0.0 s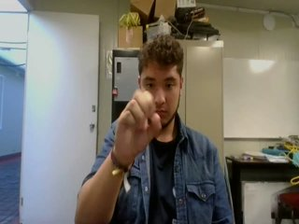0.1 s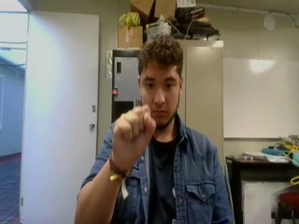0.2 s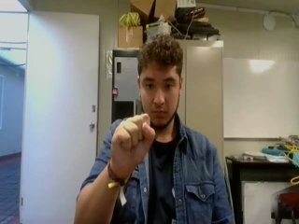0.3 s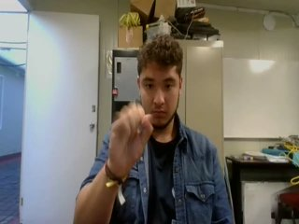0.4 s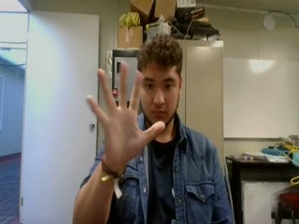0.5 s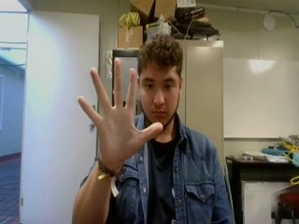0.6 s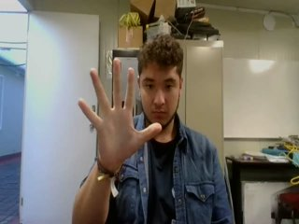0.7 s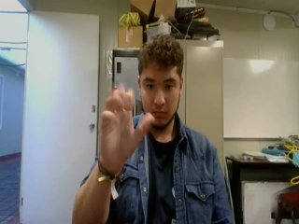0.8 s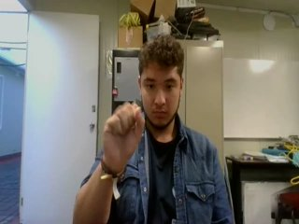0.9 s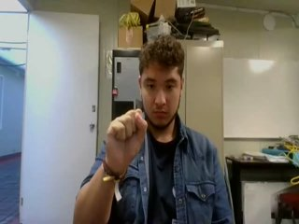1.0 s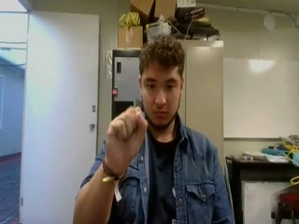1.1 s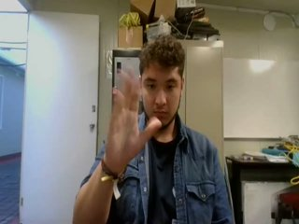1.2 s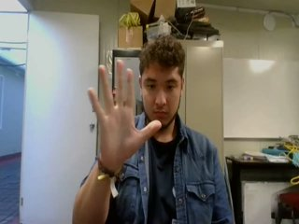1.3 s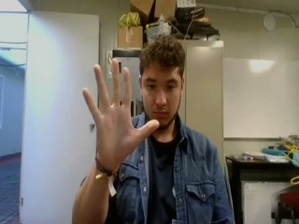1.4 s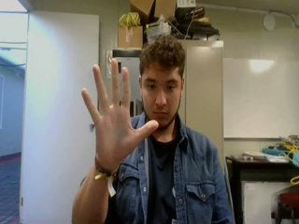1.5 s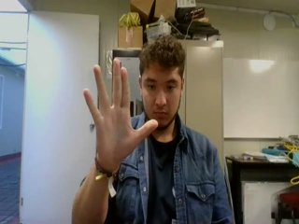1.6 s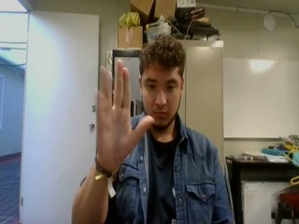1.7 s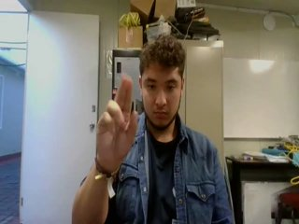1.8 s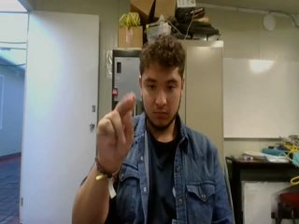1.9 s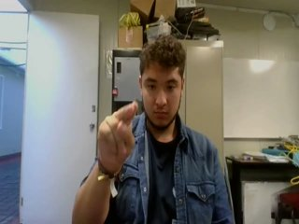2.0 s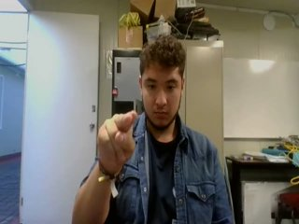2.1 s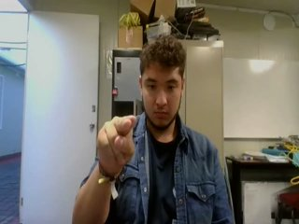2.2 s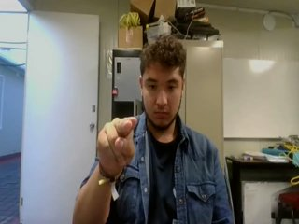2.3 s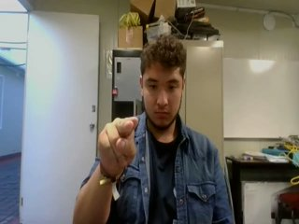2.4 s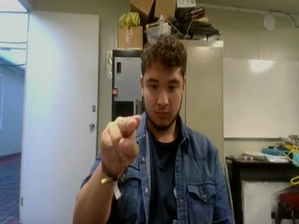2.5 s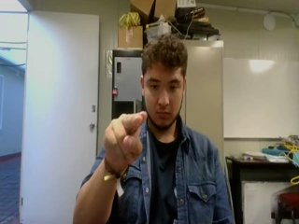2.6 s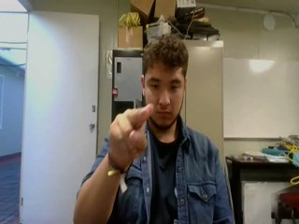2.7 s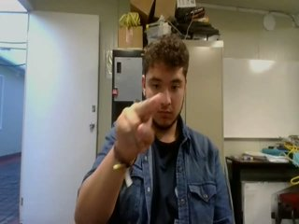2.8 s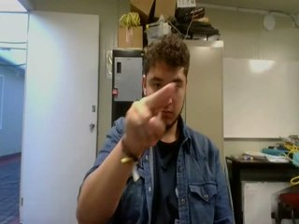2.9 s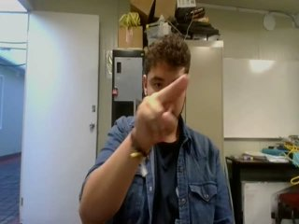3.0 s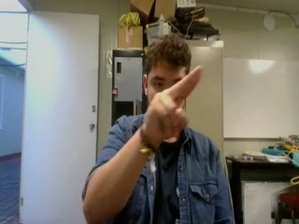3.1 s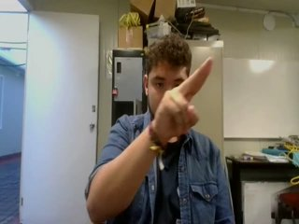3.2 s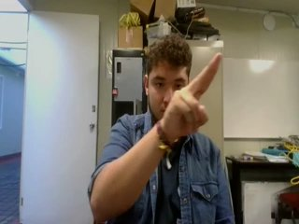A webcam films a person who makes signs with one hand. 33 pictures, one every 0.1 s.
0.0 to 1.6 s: Open twice.
1.7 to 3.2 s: Pointing with two fingers.
